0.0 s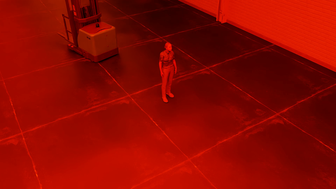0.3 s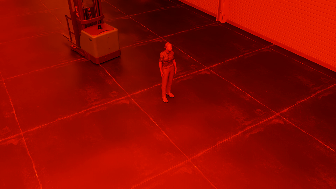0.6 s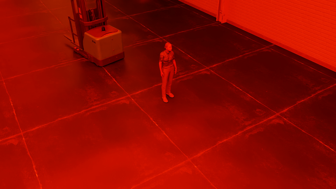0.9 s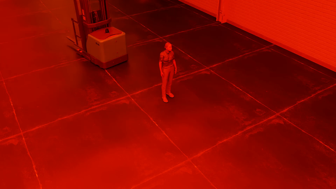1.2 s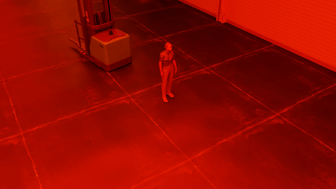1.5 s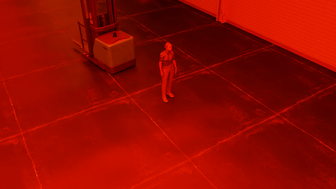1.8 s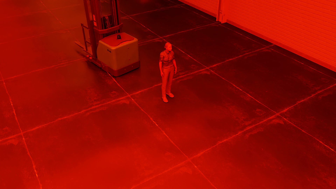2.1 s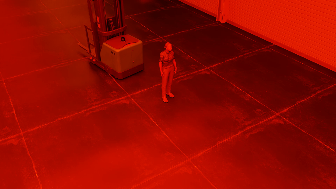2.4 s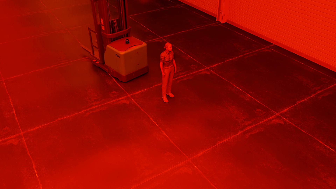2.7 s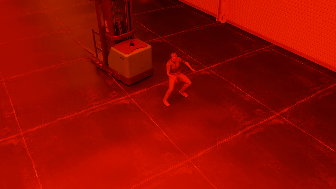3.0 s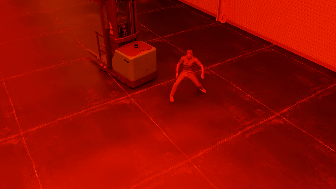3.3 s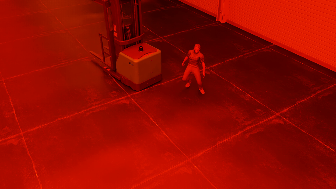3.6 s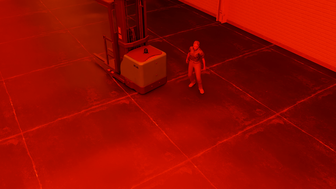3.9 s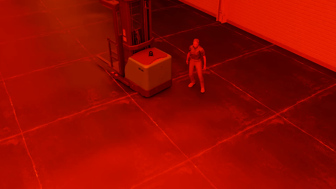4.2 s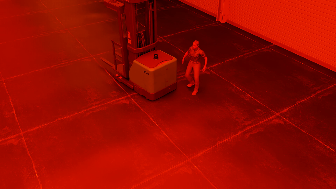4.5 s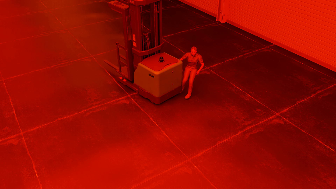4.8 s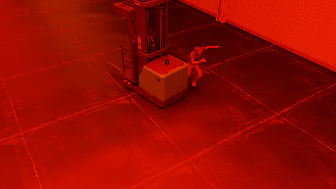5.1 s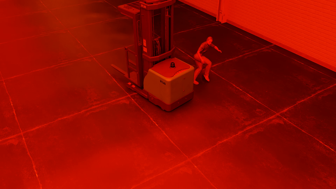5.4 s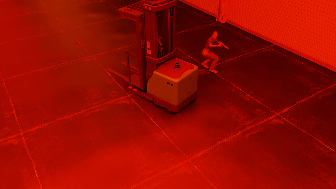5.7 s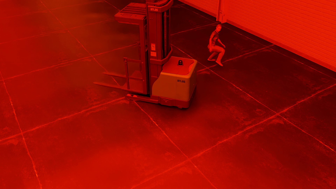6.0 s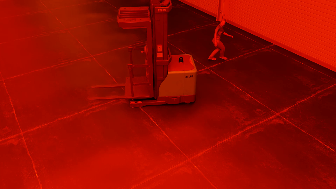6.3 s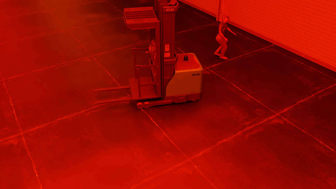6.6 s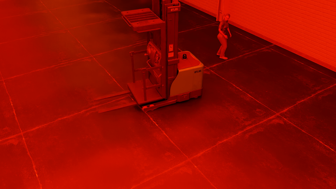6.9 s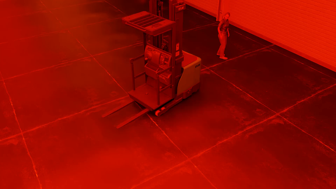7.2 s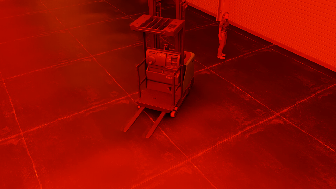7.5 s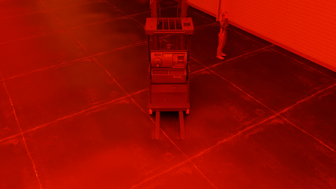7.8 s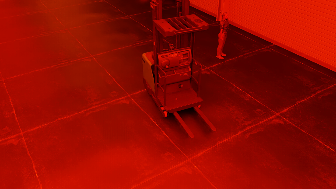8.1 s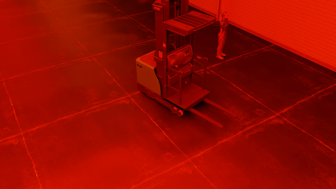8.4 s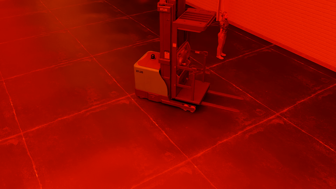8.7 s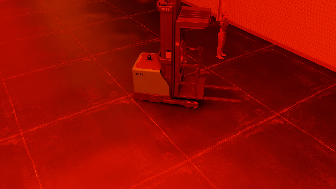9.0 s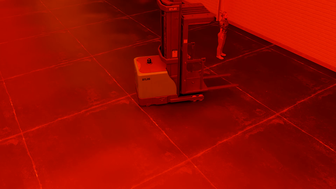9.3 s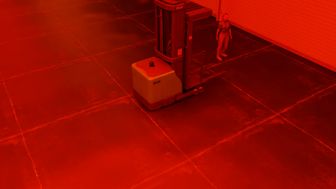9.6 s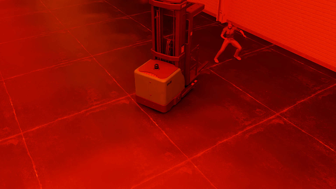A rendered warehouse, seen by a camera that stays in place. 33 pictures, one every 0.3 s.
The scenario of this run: Near miss between a forklift and a person.
